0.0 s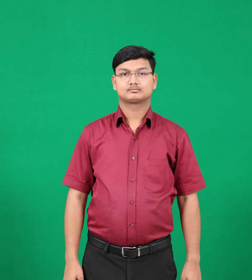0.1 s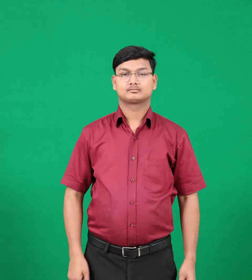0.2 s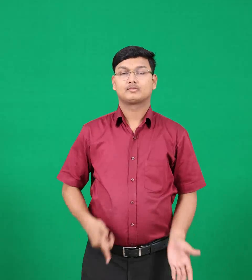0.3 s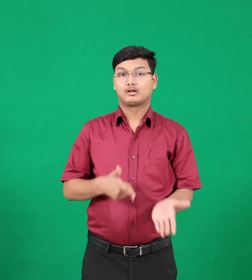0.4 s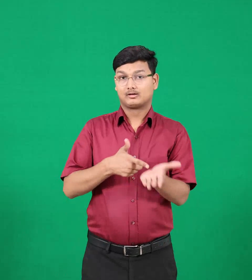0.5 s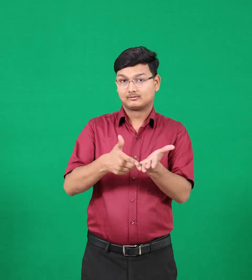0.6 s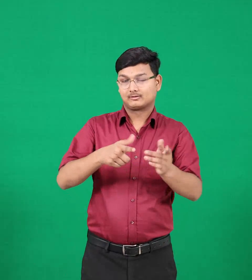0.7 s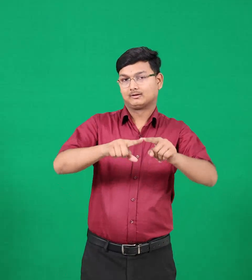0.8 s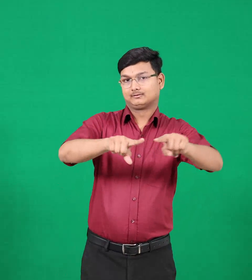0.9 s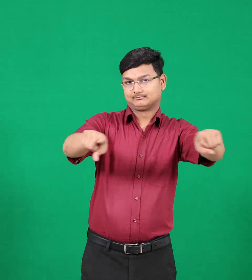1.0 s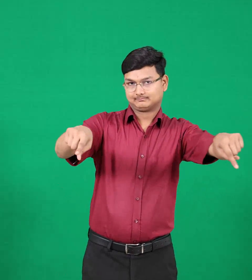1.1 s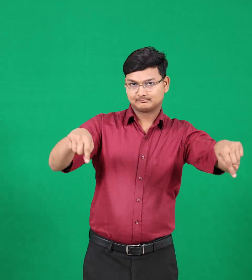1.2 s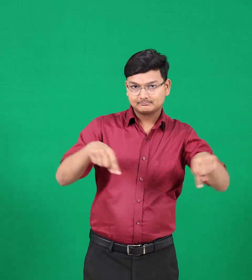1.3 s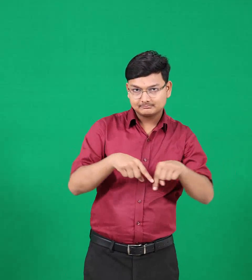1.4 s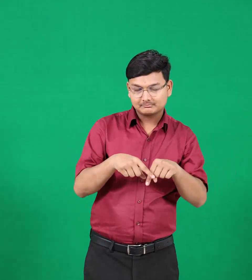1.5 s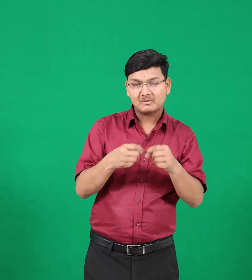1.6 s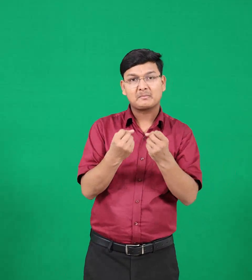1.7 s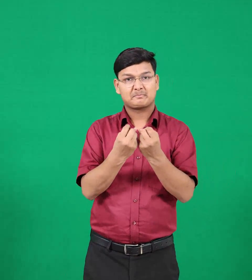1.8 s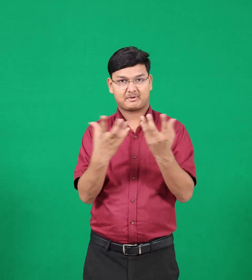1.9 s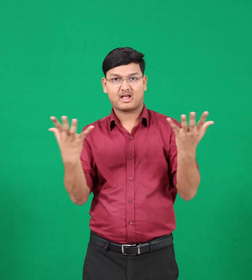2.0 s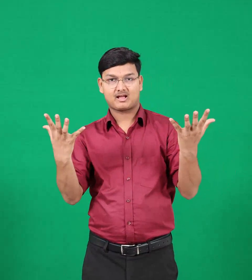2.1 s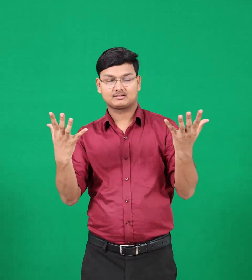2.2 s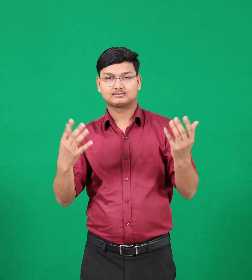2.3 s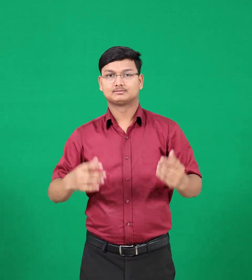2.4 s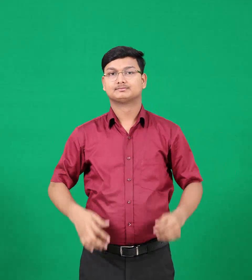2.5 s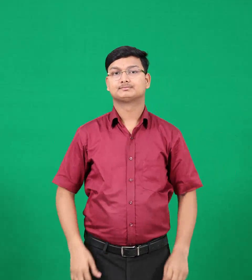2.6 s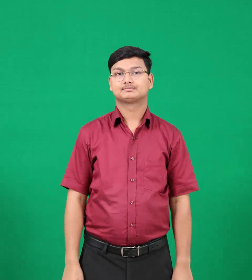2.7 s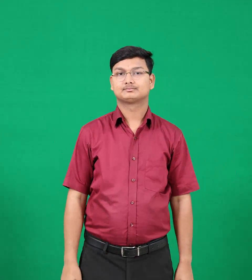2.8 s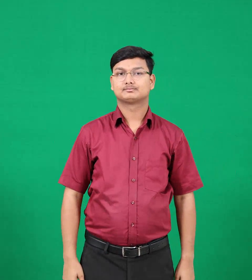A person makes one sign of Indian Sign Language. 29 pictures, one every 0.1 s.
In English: farms
